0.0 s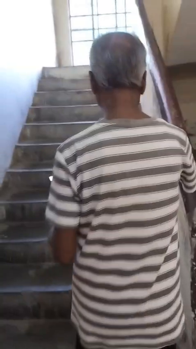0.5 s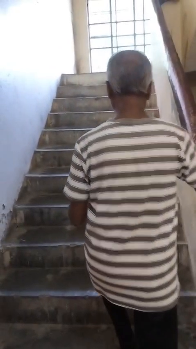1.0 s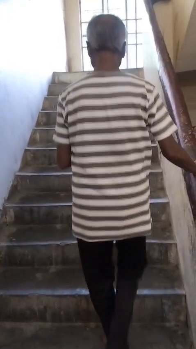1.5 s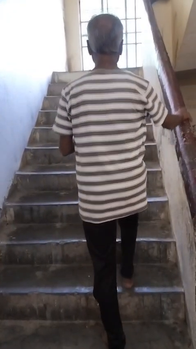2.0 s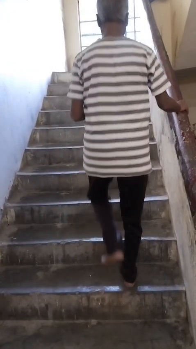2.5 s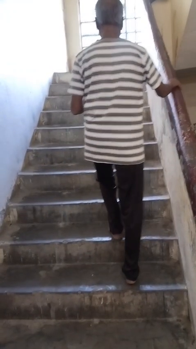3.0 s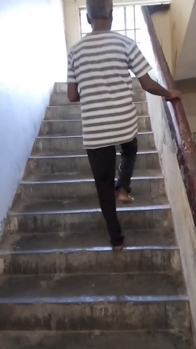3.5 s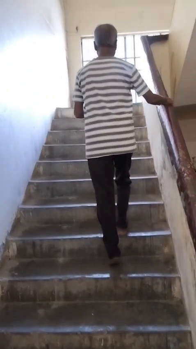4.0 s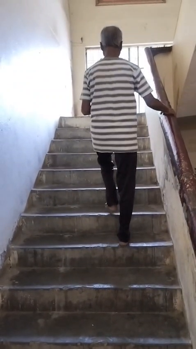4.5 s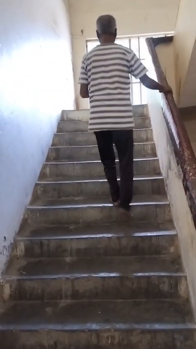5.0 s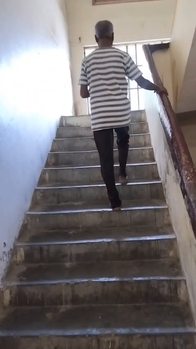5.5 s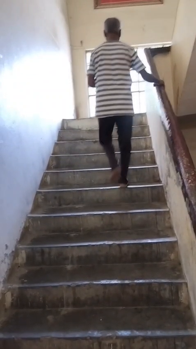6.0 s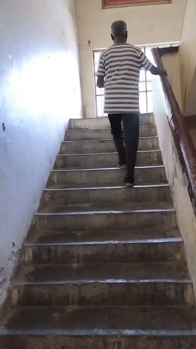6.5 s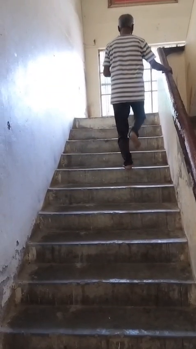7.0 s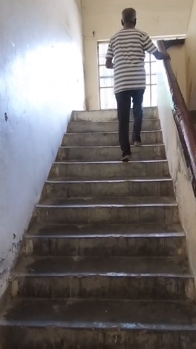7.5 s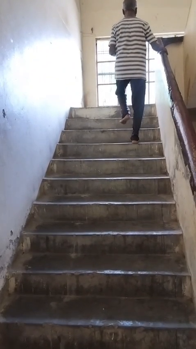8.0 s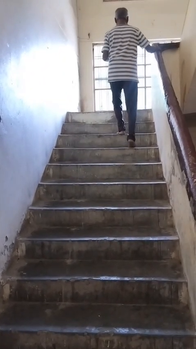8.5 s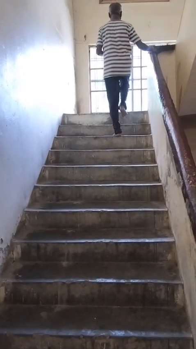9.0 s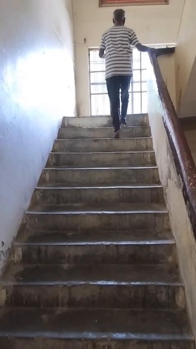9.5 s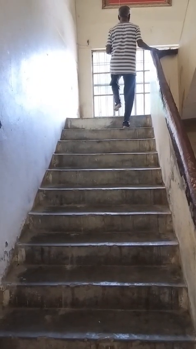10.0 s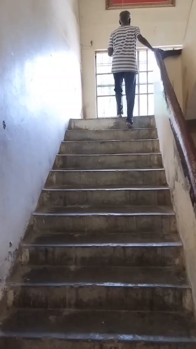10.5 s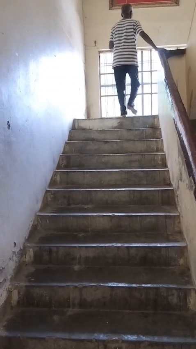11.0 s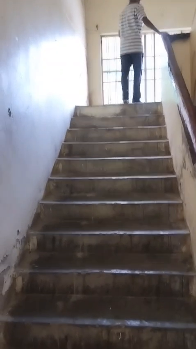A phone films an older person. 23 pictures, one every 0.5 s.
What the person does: Climbing stairs.
